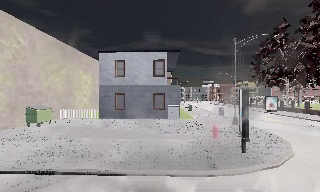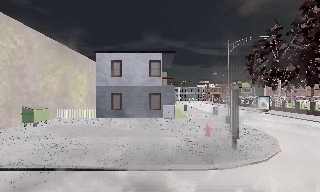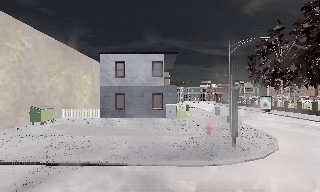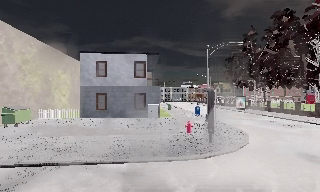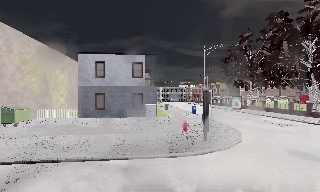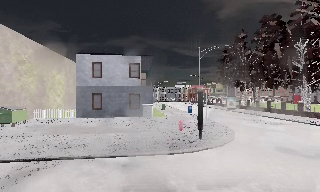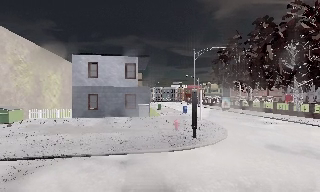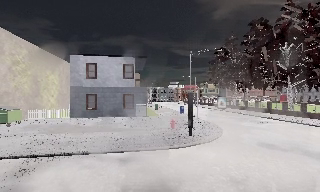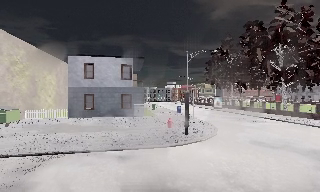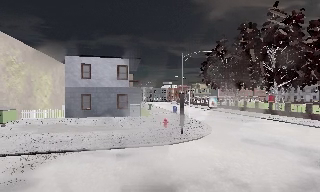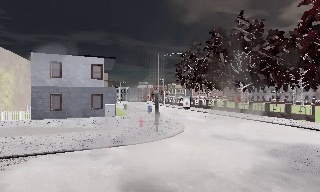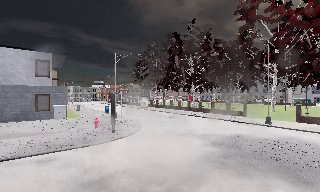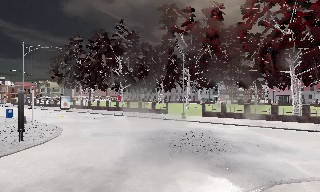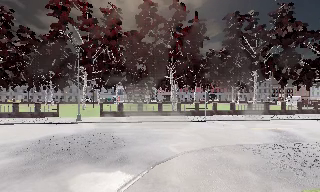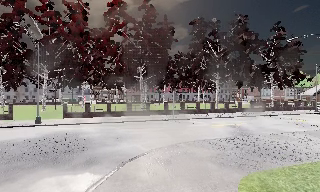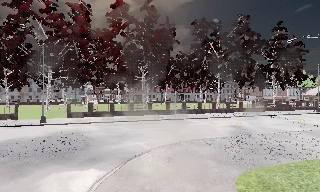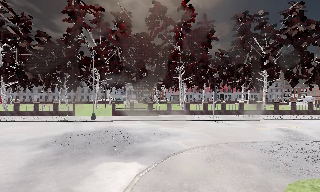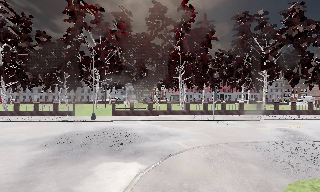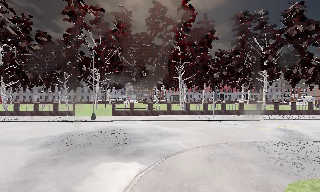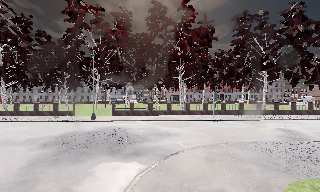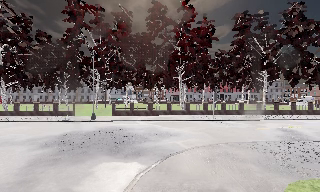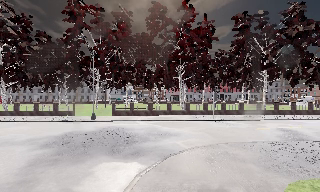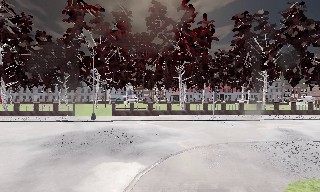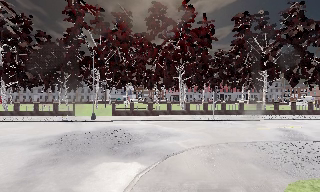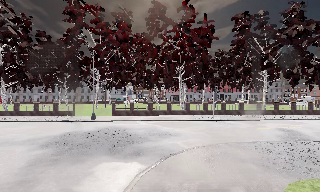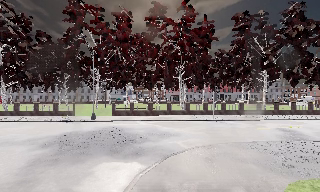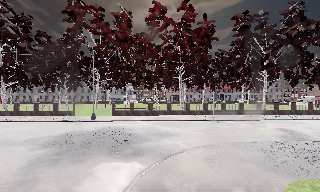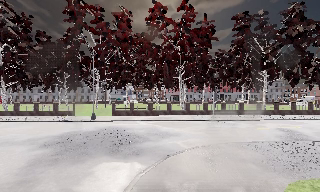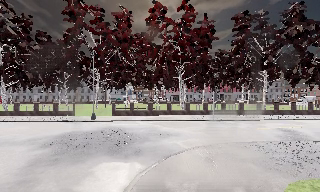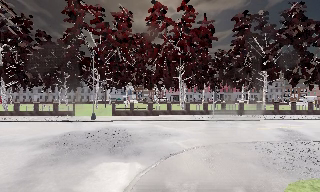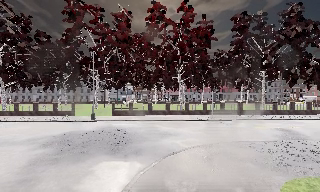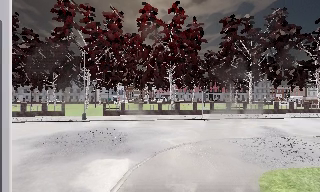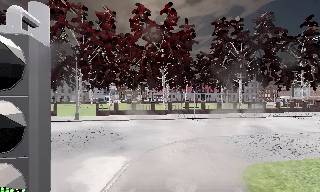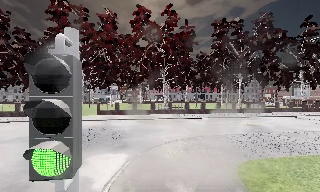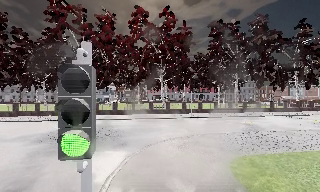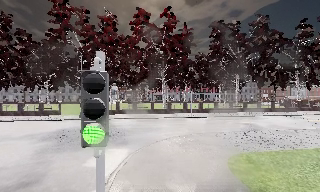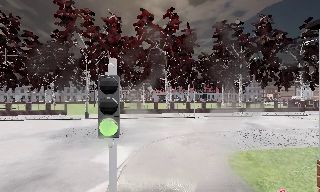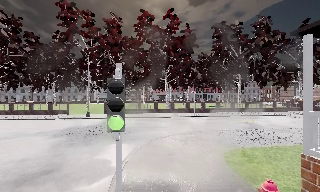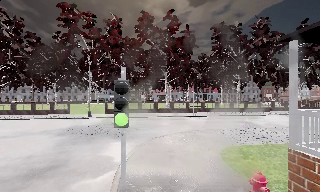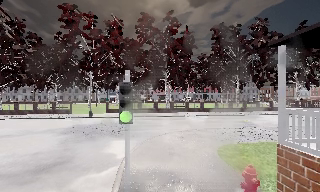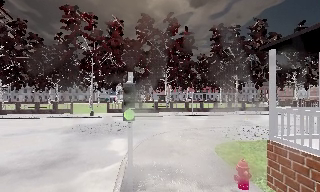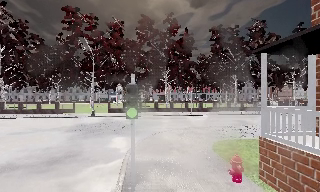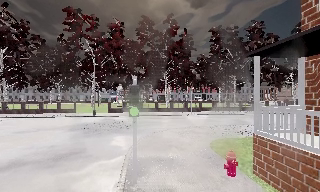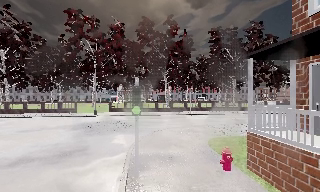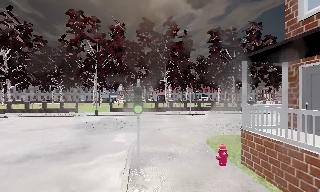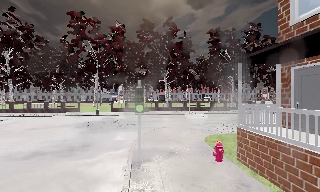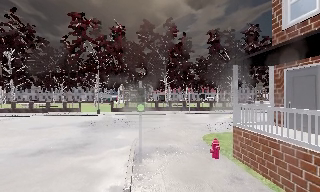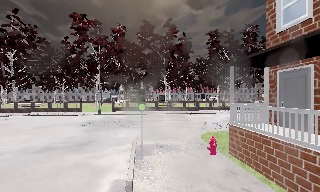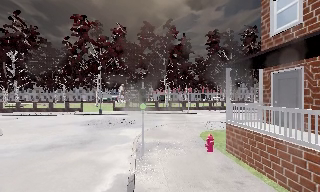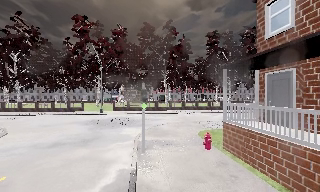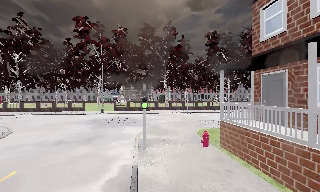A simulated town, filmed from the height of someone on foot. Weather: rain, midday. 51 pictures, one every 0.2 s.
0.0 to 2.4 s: The scene slides to the left, as the camera pans about 60 degrees to its right. It travels backward, about 4 m.
2.4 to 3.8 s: The scene slides to the left, as the camera pans about 30 degrees to its right. It travels backward, about 1 m. It loses speed.
3.8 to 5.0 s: The camera keeps its place and its aim.
5.0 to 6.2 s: The camera shifts only a little, or ends up much as it began.
6.2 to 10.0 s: The camera travels backward, about 7 m, so what stands in front gets smaller.
The film runs backward here.
